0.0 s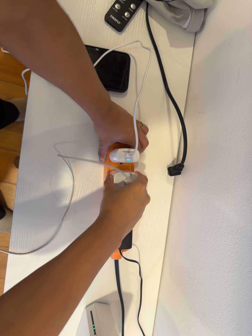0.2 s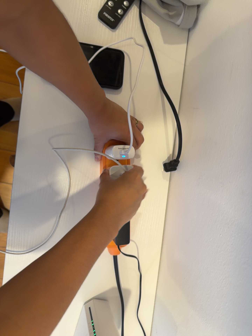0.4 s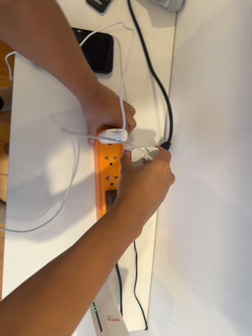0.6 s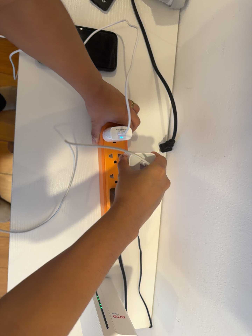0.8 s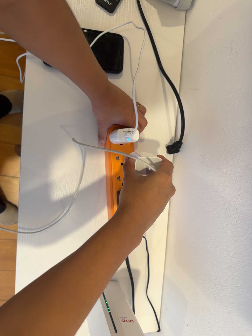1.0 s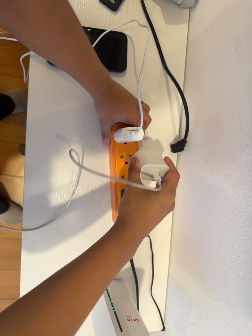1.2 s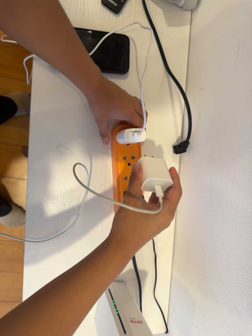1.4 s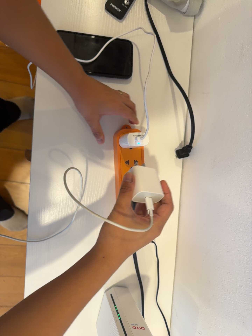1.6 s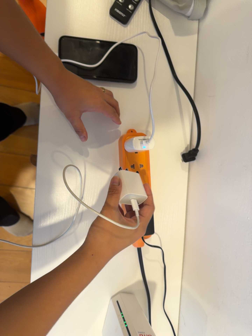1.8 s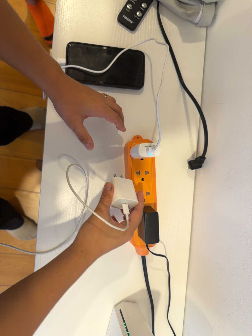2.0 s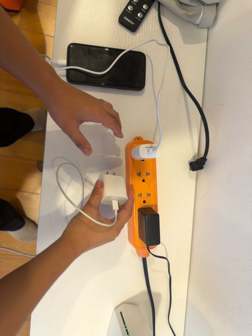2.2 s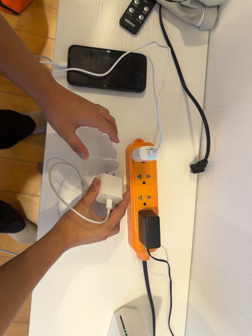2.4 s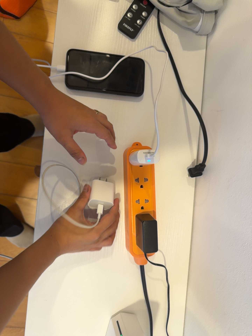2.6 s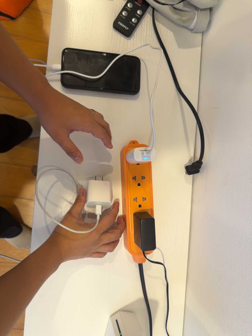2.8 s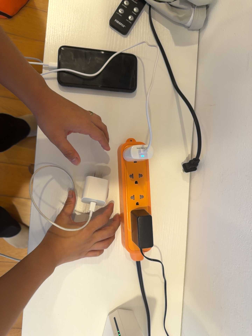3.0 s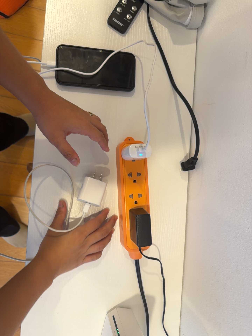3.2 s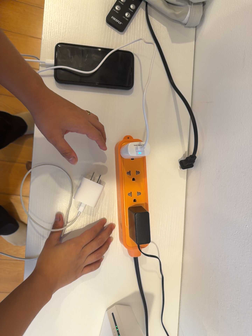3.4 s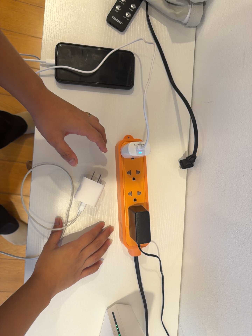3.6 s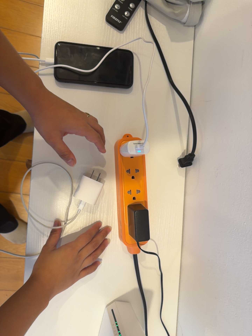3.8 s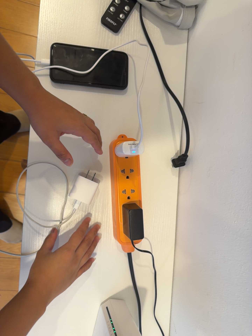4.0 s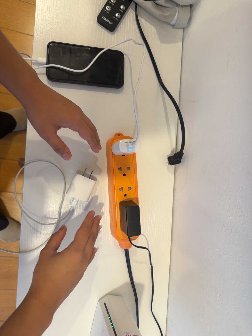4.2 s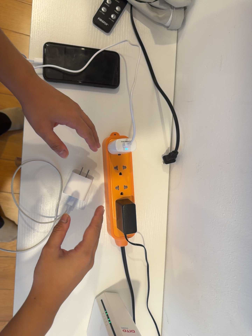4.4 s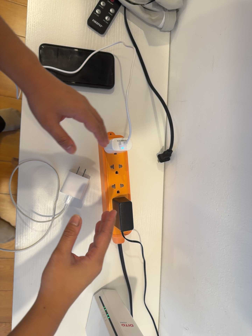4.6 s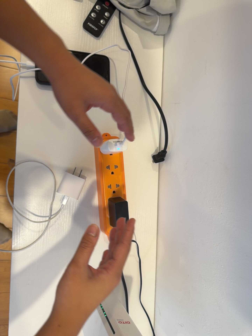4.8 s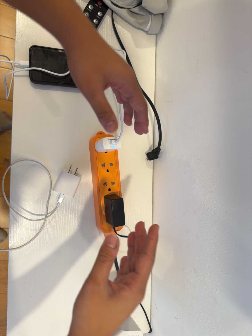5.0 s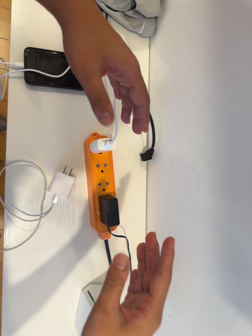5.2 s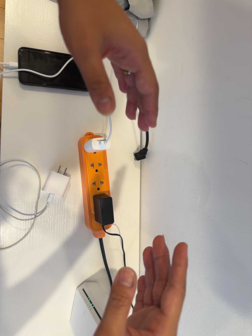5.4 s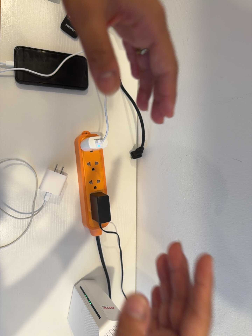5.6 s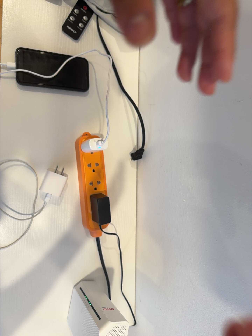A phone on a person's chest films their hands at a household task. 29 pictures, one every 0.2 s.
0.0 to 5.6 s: The camera pans to its right by about 10 degrees. It travels backward, about 9 cm, so what stands in front gets smaller.
The film runs forward here.
